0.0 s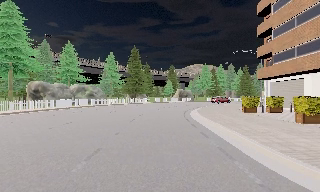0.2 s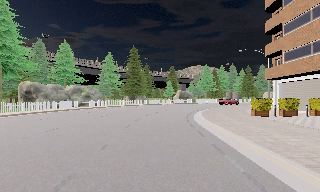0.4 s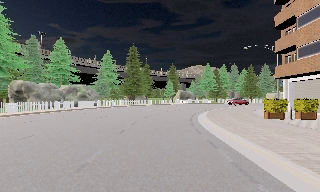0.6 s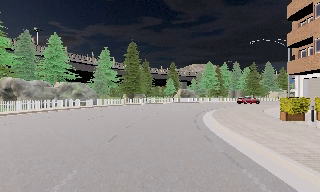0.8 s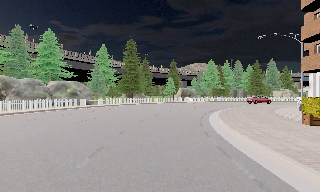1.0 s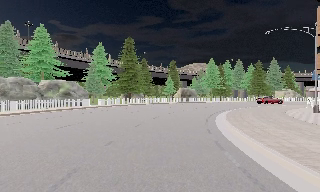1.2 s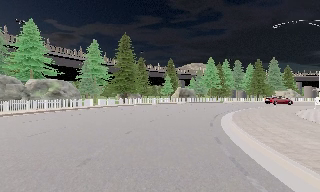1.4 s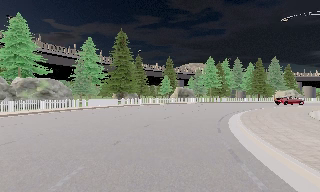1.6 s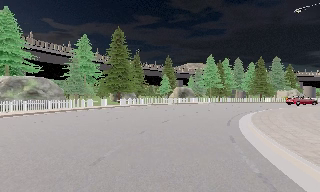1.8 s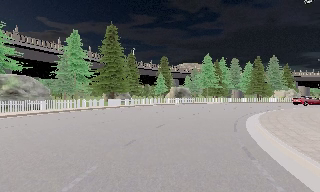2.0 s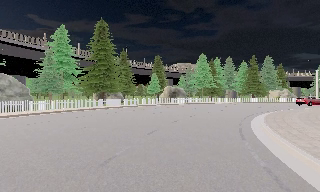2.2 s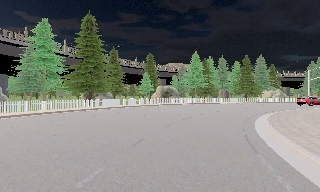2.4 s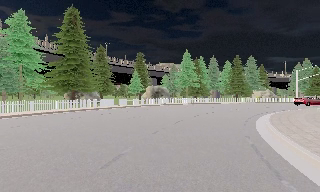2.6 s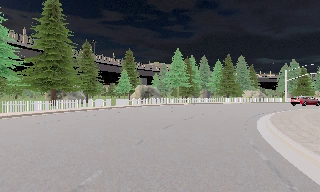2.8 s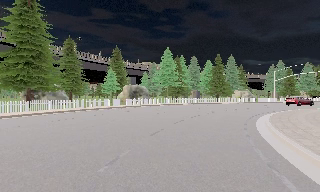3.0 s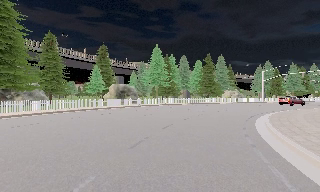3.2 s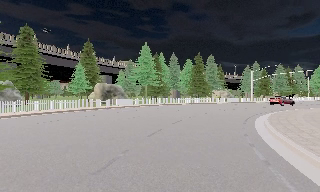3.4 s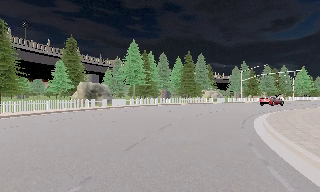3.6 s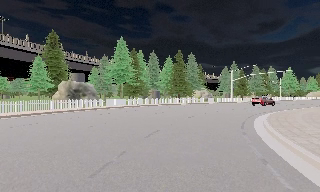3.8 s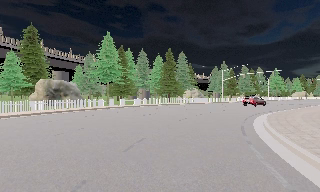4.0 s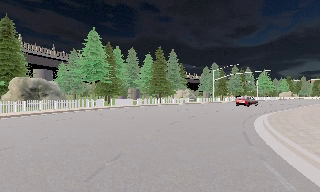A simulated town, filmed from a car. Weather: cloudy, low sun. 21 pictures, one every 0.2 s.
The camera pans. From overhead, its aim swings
clockwise.
The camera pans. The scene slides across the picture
to the left.
0.0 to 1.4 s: The camera travels forward, about 10 m, so what stands in front looms larger.
1.4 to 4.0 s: The camera pans to its right, which is clockwise from overhead, by about 40 degrees. It travels forward, about 19 m.
The film runs forward here.
